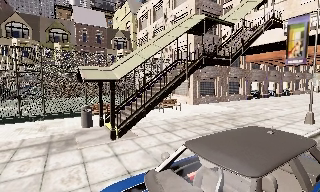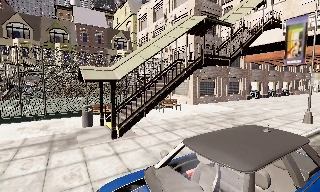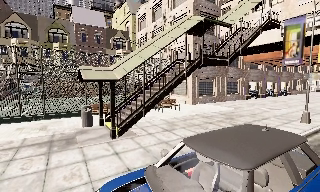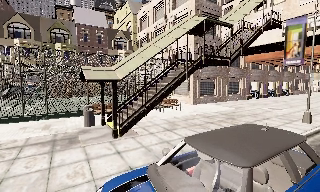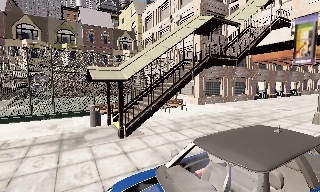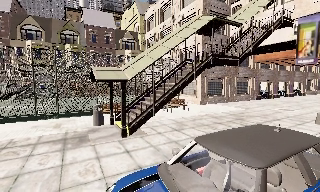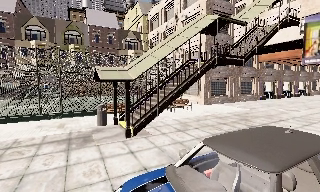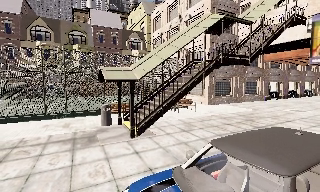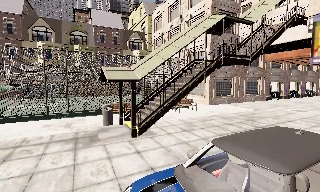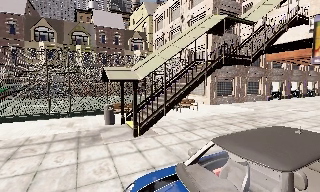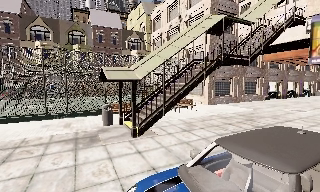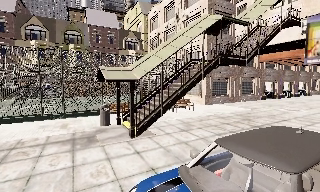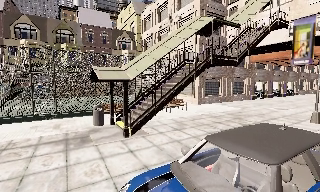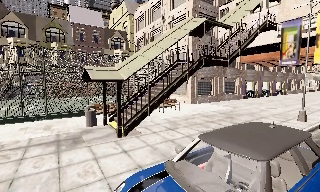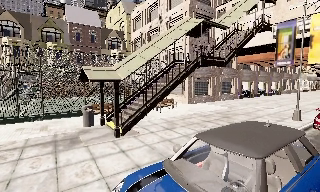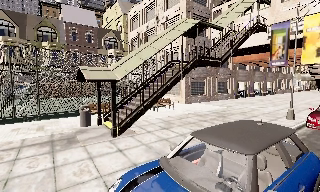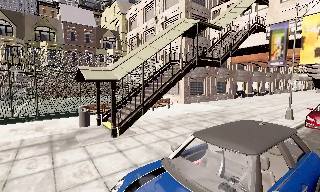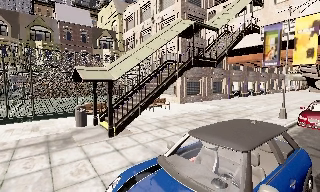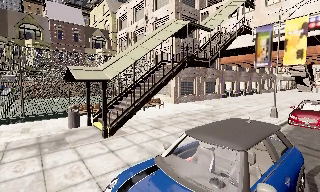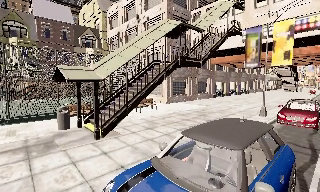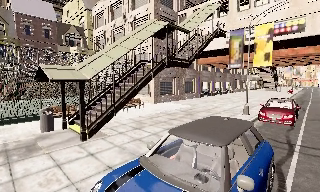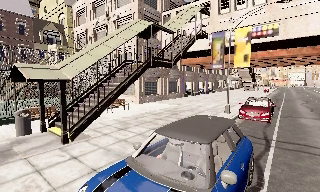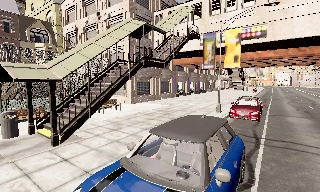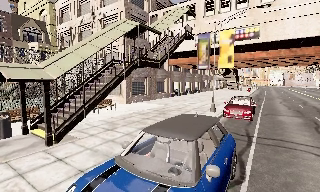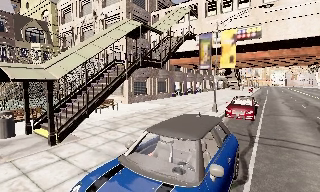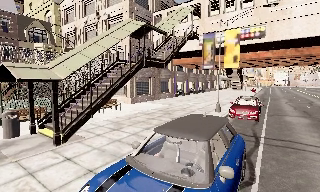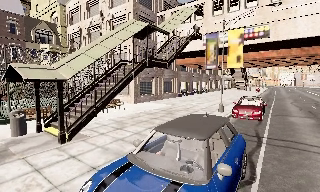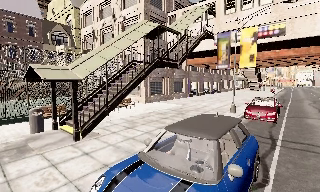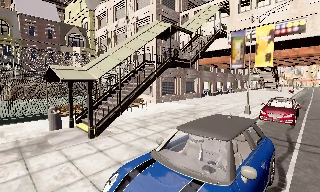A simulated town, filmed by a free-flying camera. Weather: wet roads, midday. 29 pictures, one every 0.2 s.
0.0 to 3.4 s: The camera travels backward, about 0.5 m, so what stands in front gets smaller.
3.4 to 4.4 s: The camera pans to its right, which is clockwise from overhead, by about 20 degrees.
4.4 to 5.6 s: The camera shifts only a little, or ends up much as it began.
The film runs forward here.
